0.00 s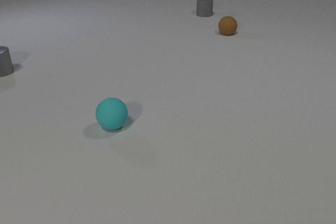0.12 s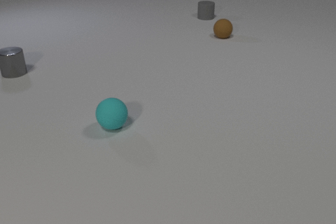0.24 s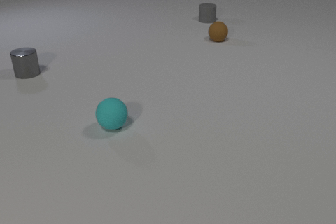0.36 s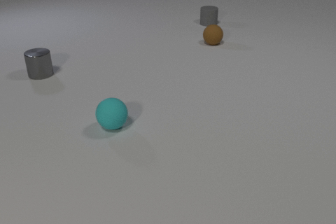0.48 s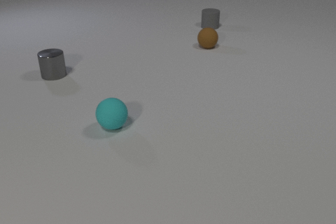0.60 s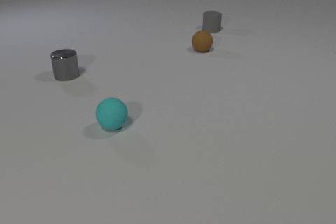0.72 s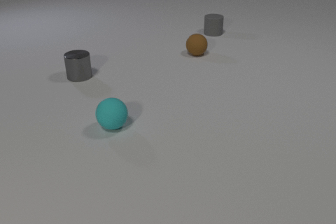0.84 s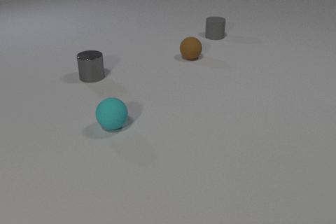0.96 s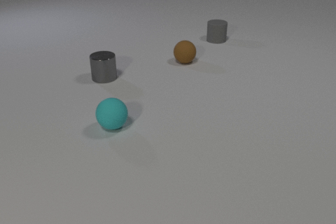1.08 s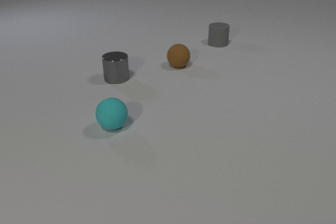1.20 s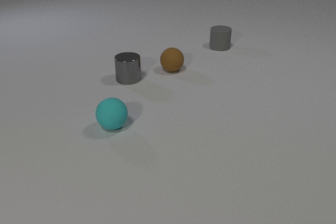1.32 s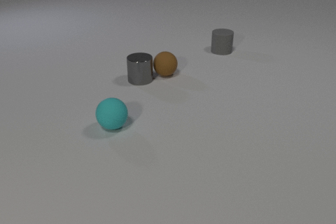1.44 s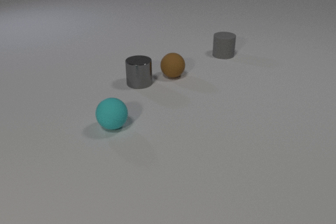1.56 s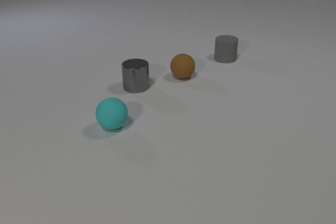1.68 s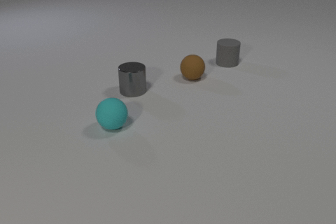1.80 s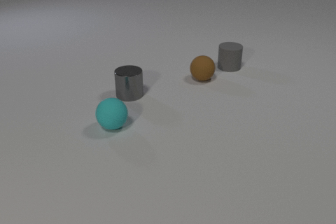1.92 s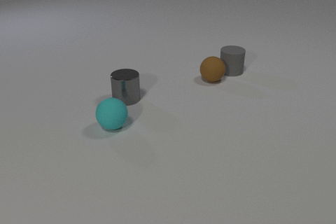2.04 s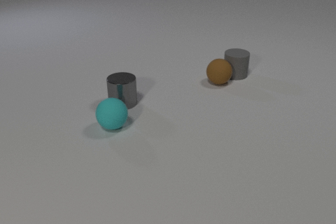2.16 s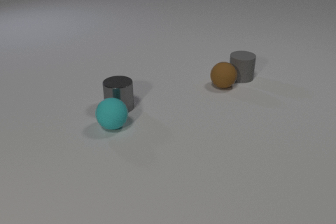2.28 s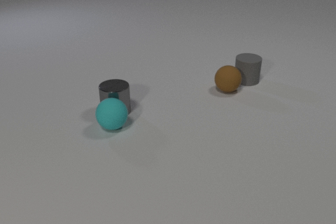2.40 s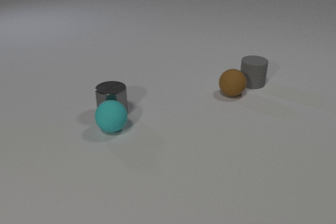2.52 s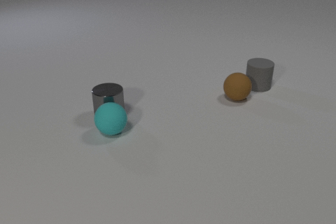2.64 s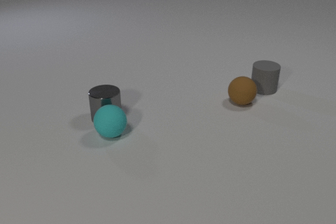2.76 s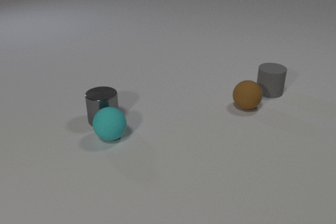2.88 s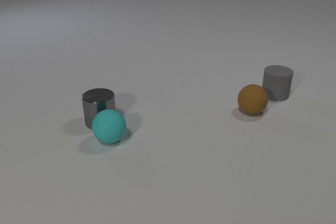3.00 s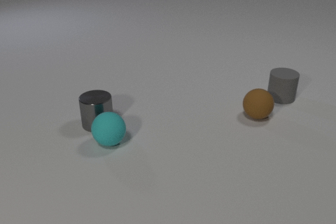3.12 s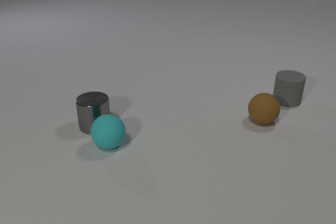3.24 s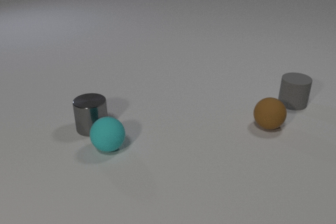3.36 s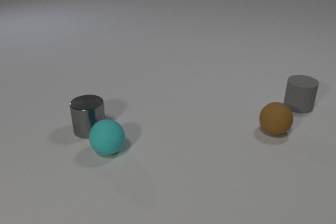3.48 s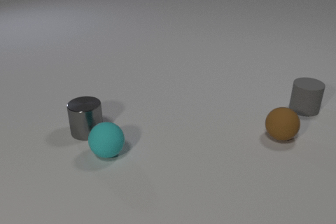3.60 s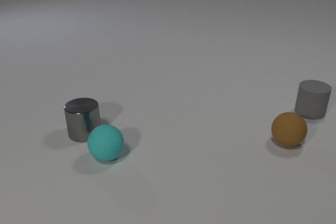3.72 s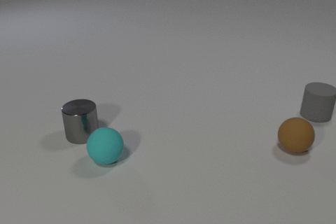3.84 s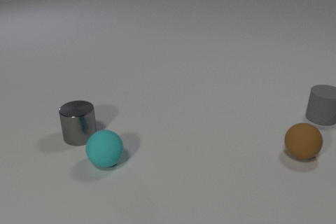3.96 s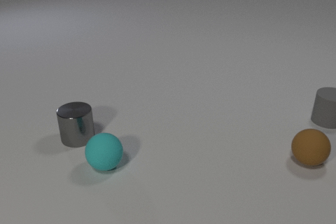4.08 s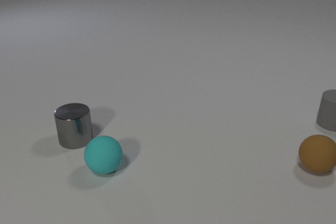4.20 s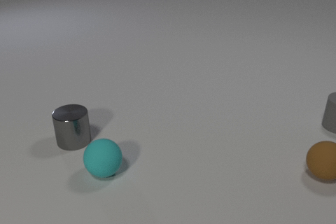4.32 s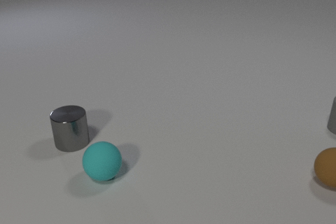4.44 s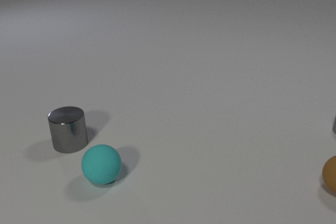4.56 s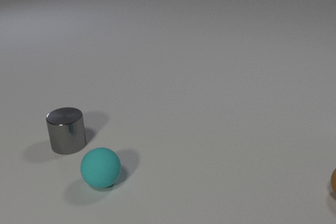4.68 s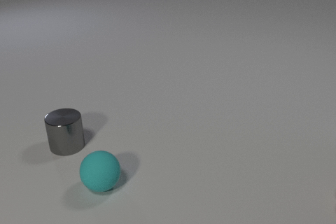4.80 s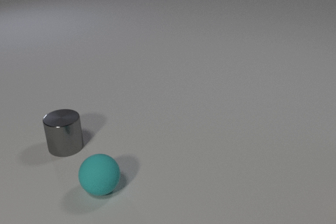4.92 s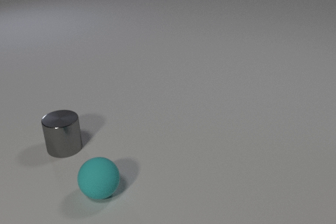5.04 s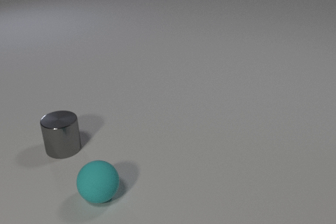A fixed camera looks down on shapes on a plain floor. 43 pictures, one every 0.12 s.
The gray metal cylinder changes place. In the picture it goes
toward the camera.
The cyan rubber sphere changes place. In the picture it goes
toward the camera.
0.00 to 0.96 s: The brown rubber sphere rolls toward the camera and to the left. The gray metal cylinder slides to the right and toward the camera. The gray rubber cylinder slides toward the camera.
0.96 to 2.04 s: The brown rubber sphere rolls toward the camera and to the right. The gray metal cylinder slides toward the camera. The gray rubber cylinder slides toward the camera. The brown rubber sphere and the gray metal cylinder collide. The brown rubber sphere and the gray rubber cylinder collide.
2.04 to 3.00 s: The brown rubber sphere rolls toward the camera and to the right. The gray metal cylinder slides toward the camera and to the left. The gray rubber cylinder slides to the right and toward the camera. The cyan rubber sphere rolls toward the camera. The gray metal cylinder and the cyan rubber sphere collide.
3.00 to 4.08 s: The brown rubber sphere rolls toward the camera and to the right. The gray metal cylinder slides toward the camera and to the left. The gray rubber cylinder slides to the right and toward the camera. The cyan rubber sphere rolls toward the camera.
4.08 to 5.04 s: The brown rubber sphere rolls to the right and toward the camera, leaves at the right edge. The gray metal cylinder slides toward the camera and to the left. The gray rubber cylinder slides to the right and toward the camera, leaves at the right edge. The cyan rubber sphere rolls toward the camera.
How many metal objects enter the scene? 0.
What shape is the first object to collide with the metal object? sphere.
How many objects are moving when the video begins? 3.
